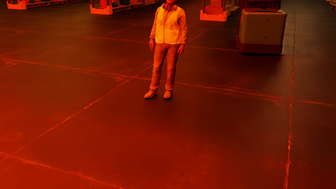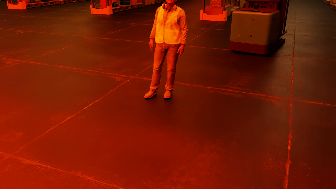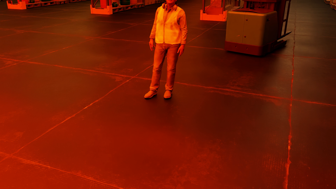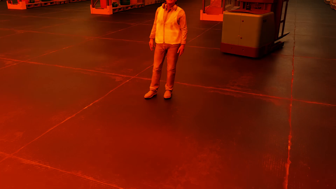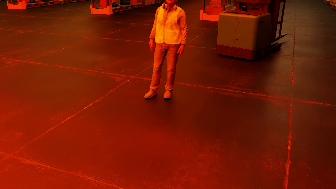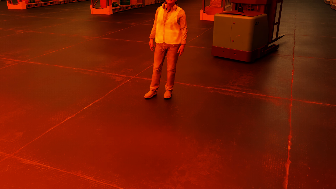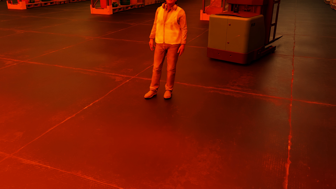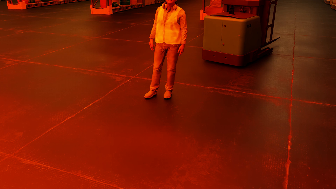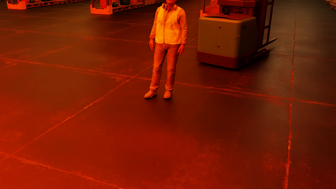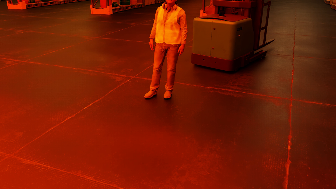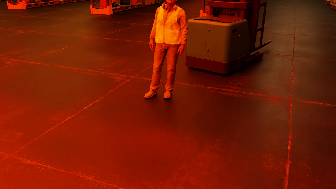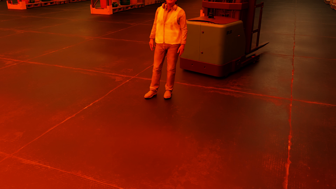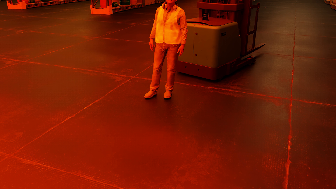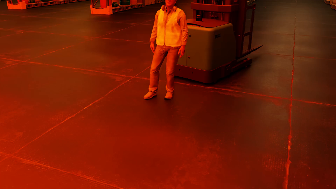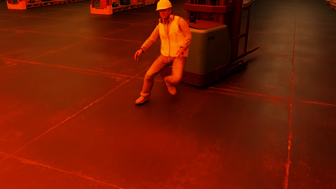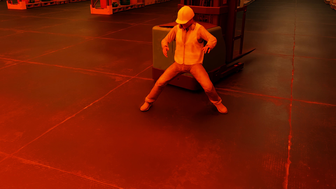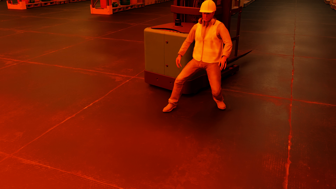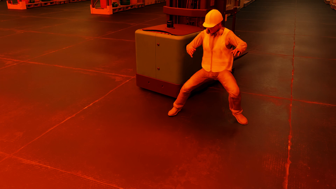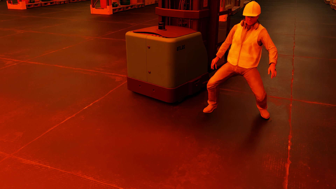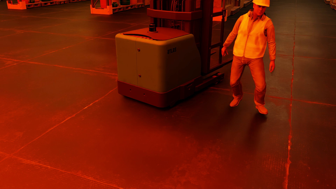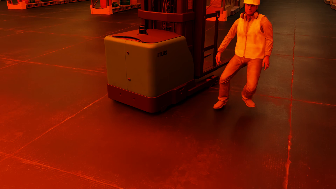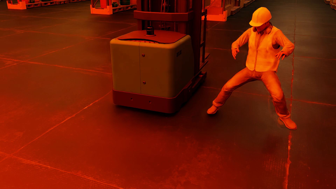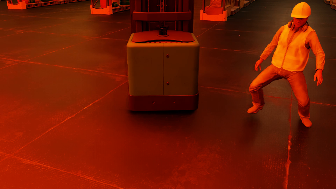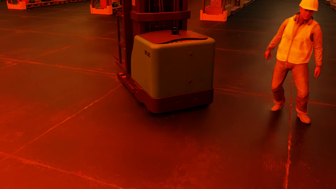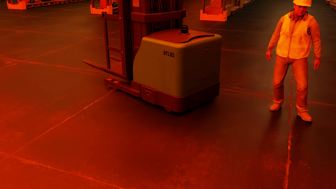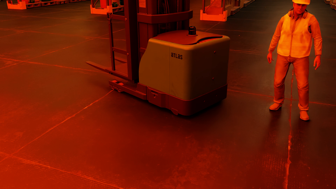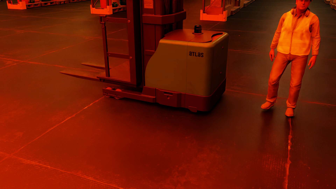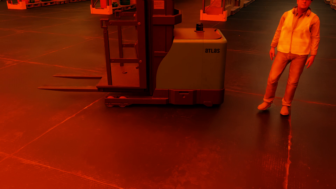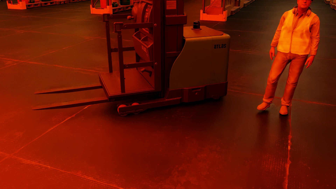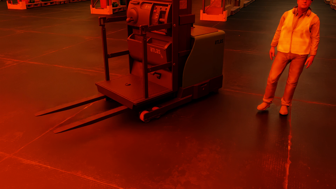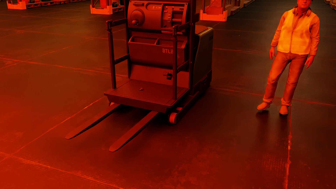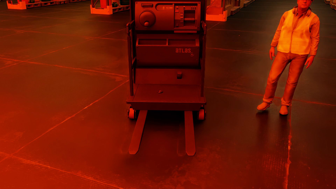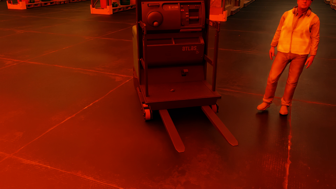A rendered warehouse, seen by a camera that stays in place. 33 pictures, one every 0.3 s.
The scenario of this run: Near miss between a forklift and a person.
